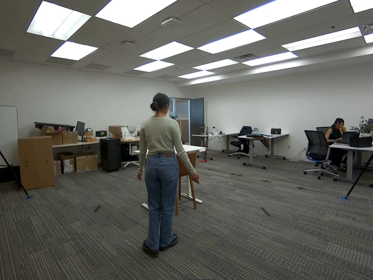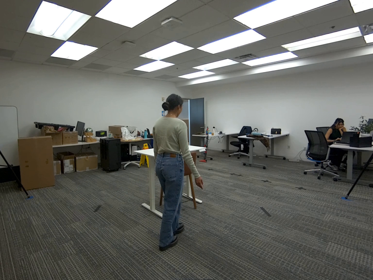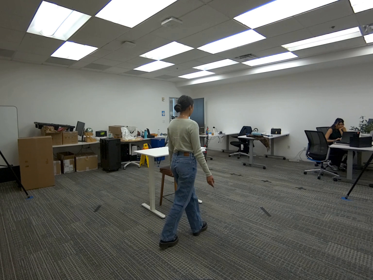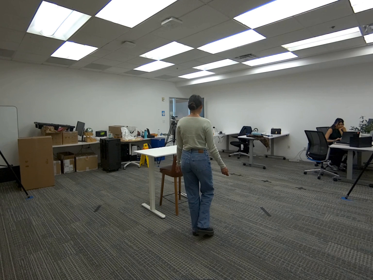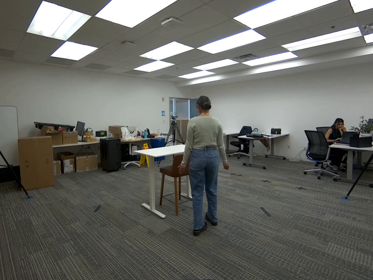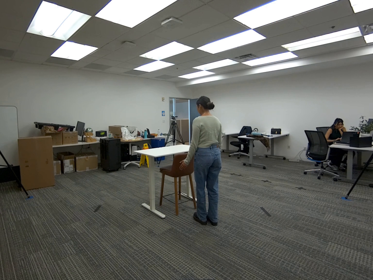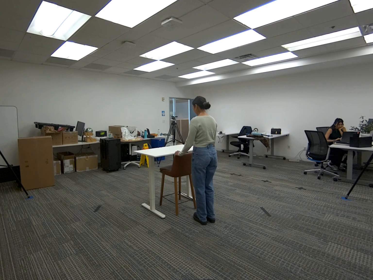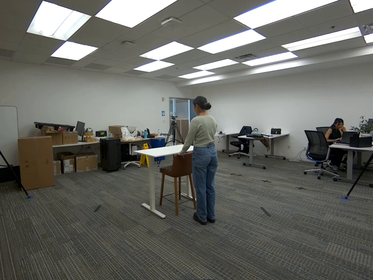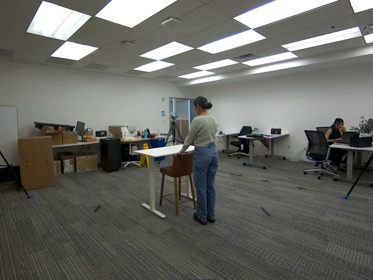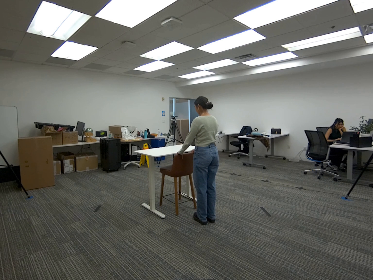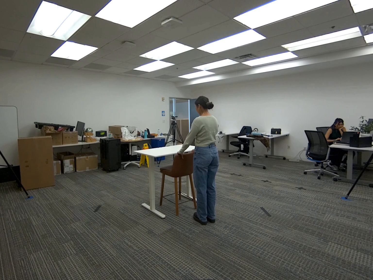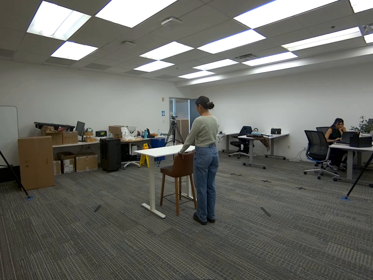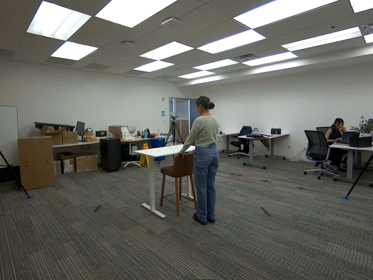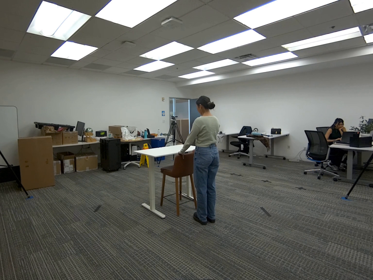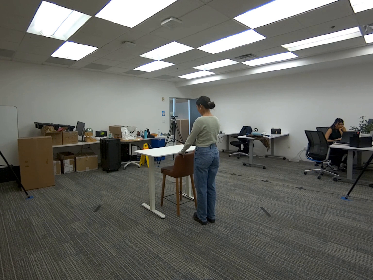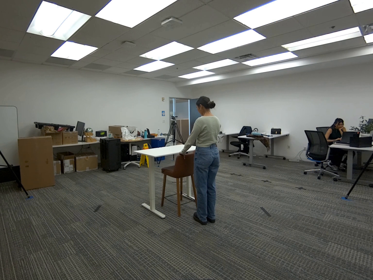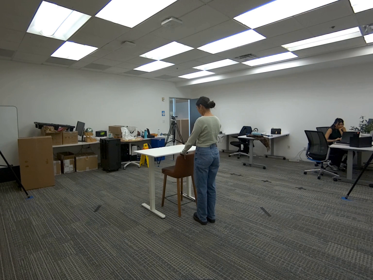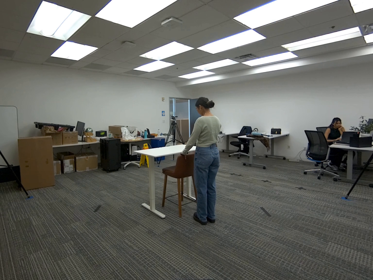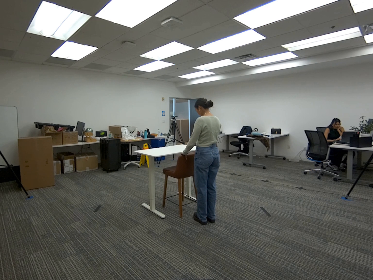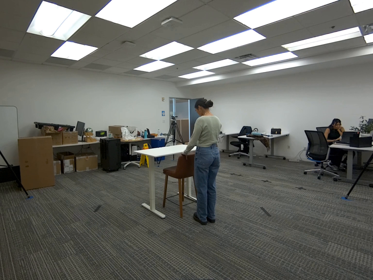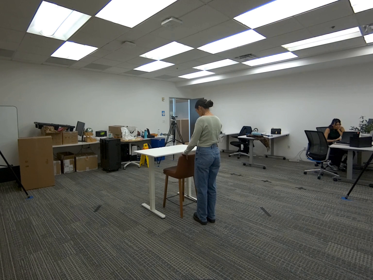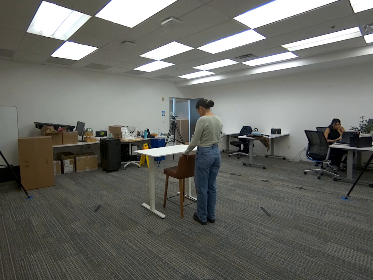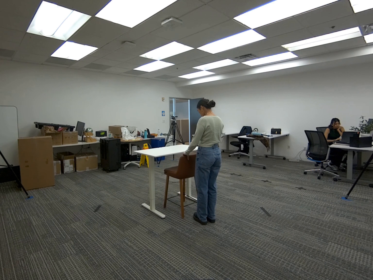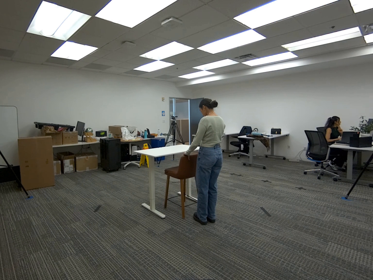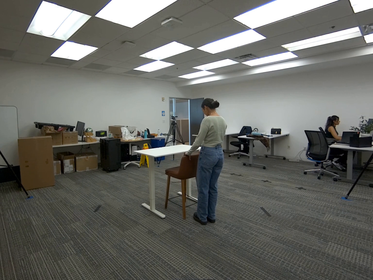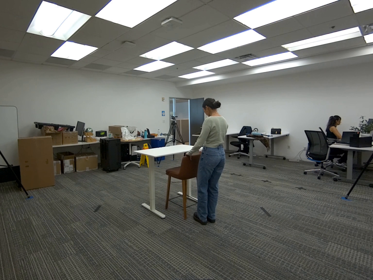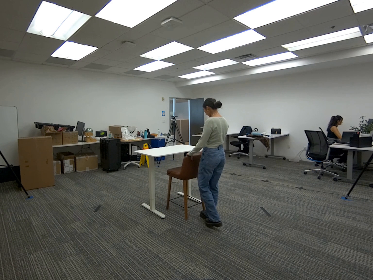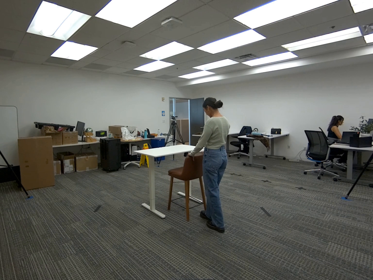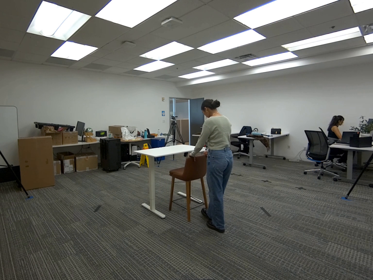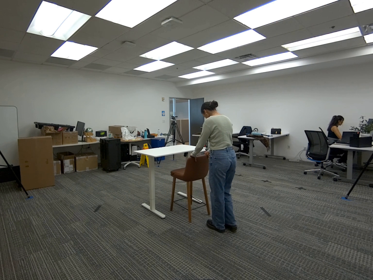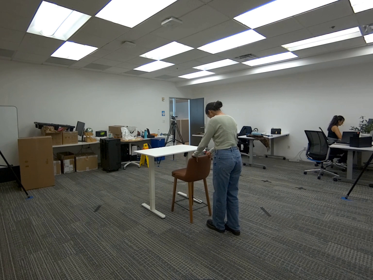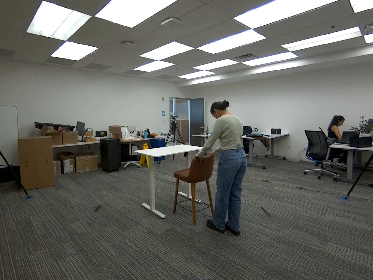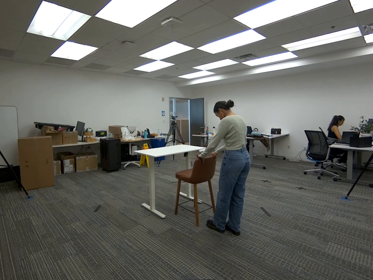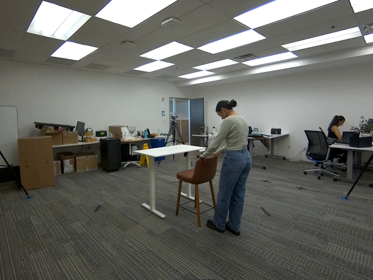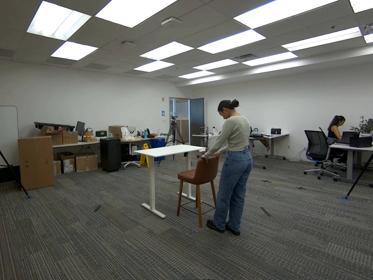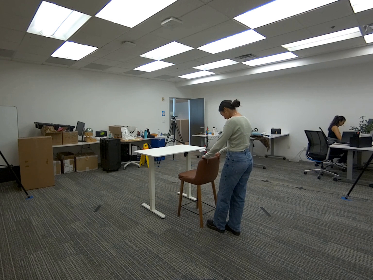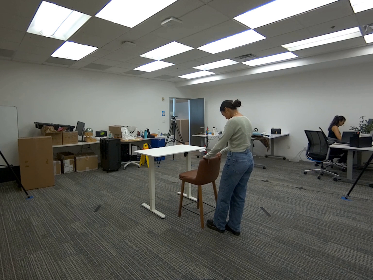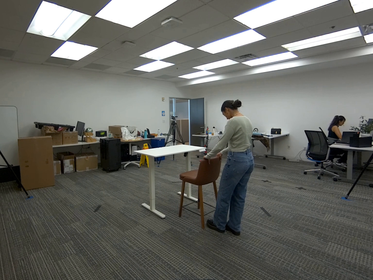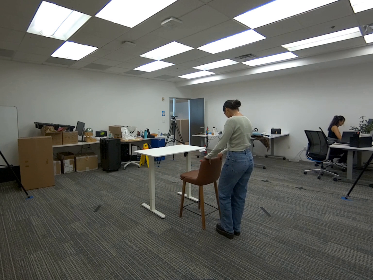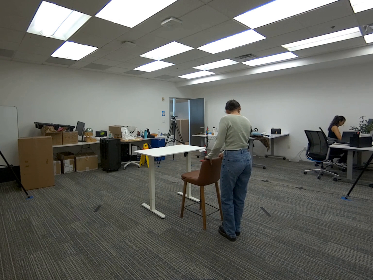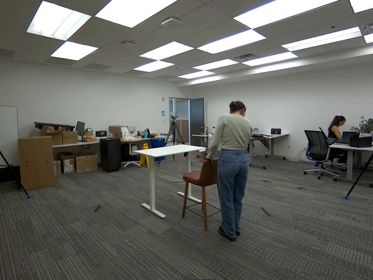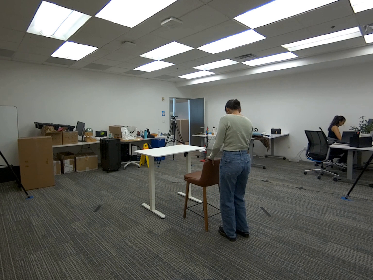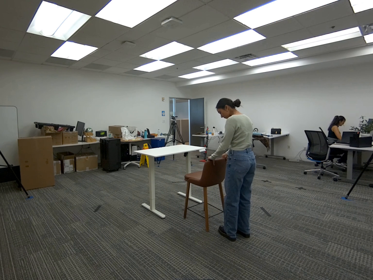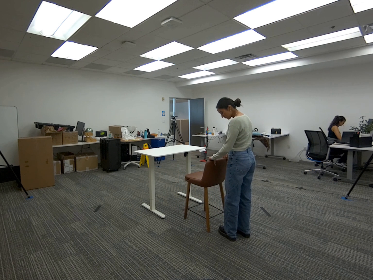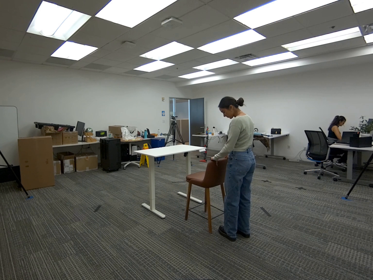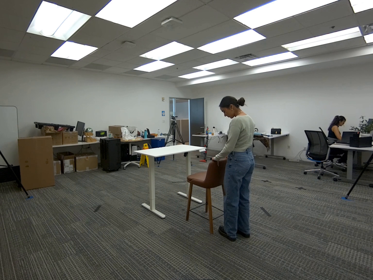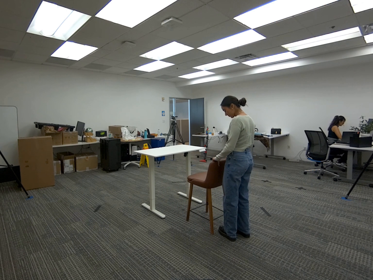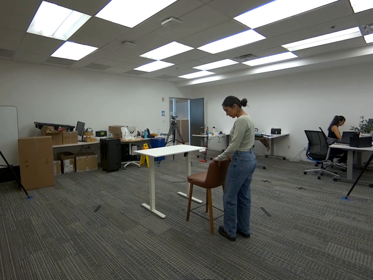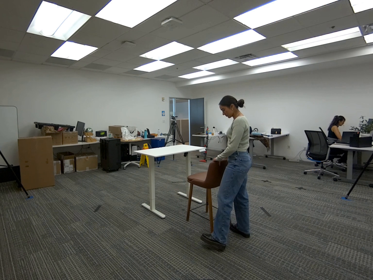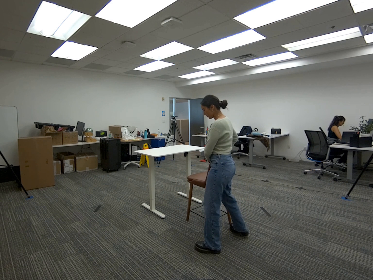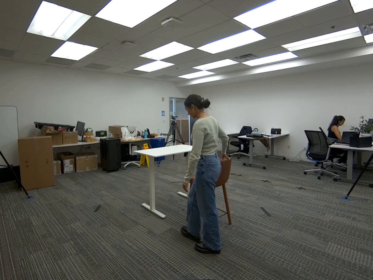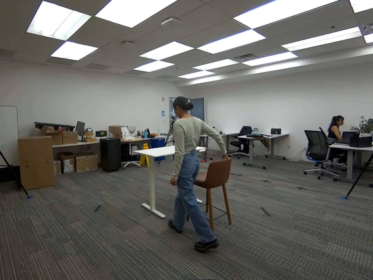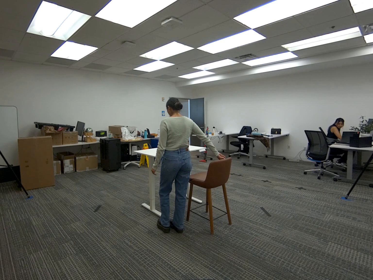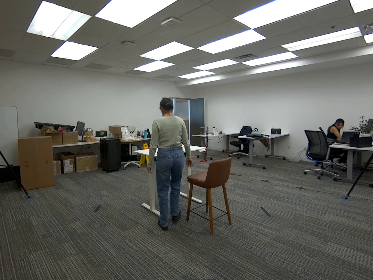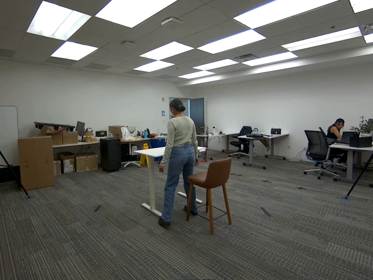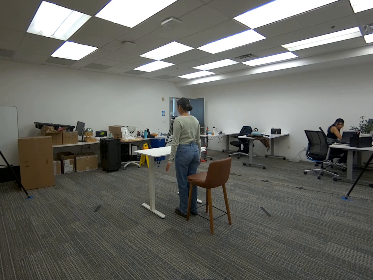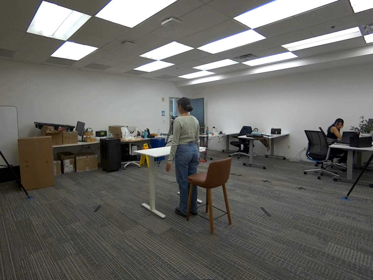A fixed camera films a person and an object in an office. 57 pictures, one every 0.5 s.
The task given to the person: Walk over to the tall bar stool and pull the tall bar stool away from the desk.
